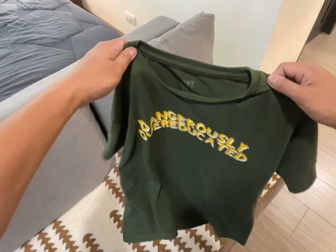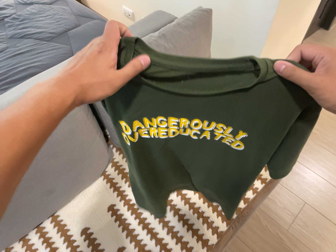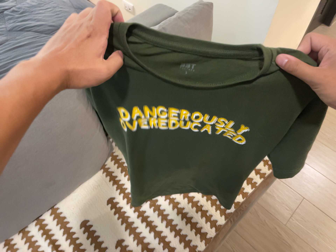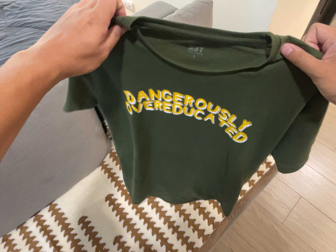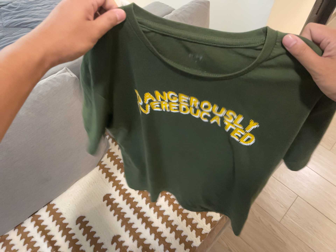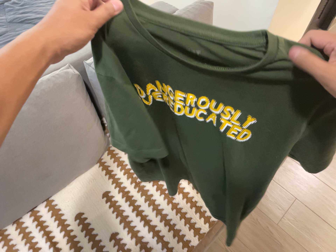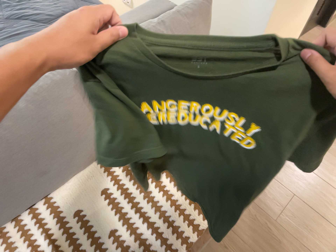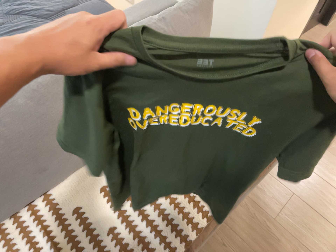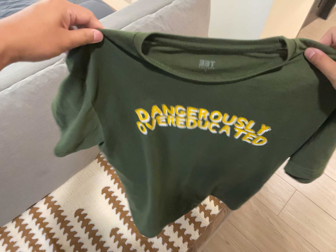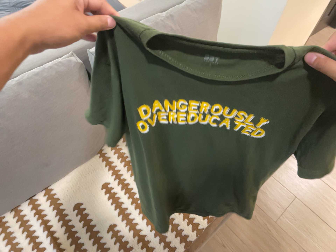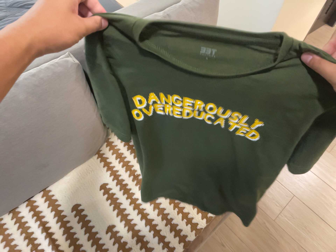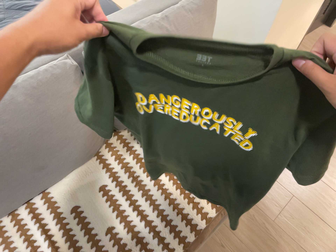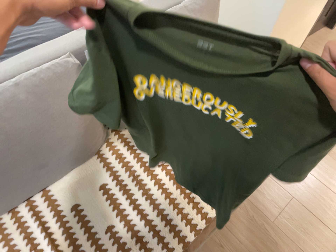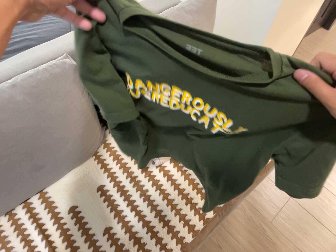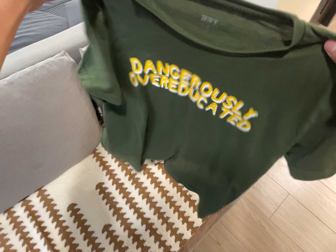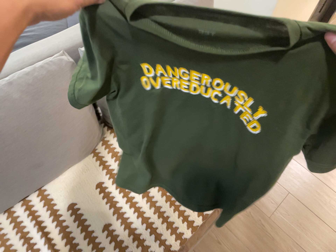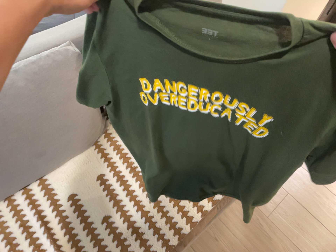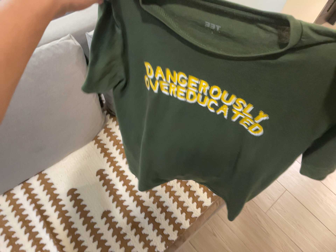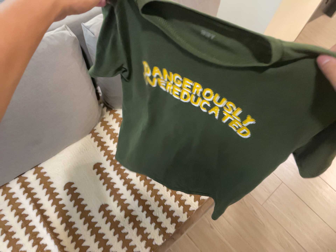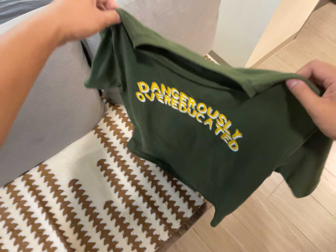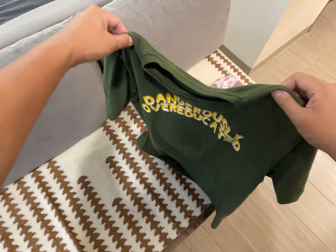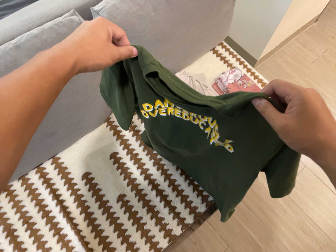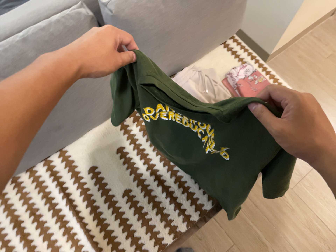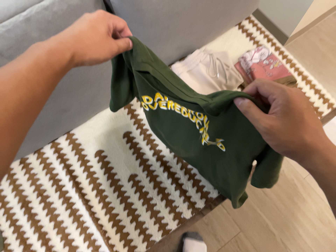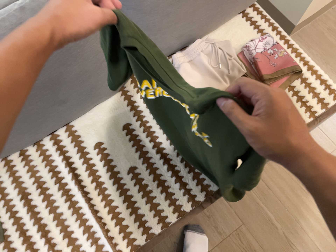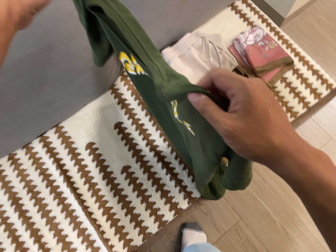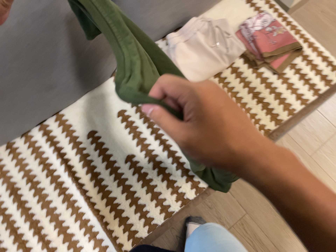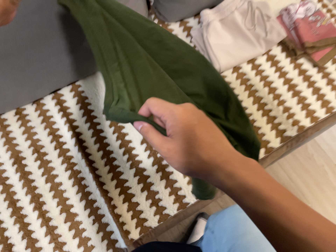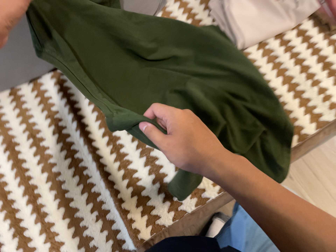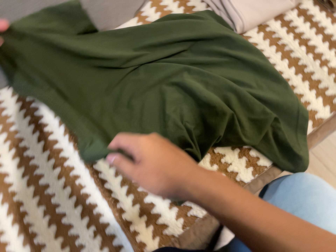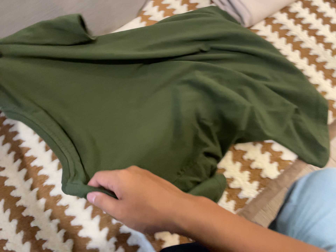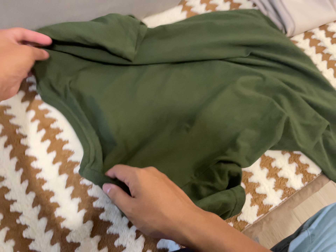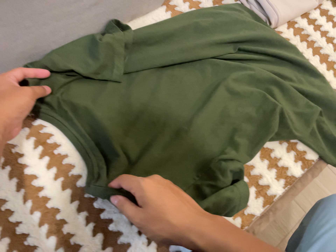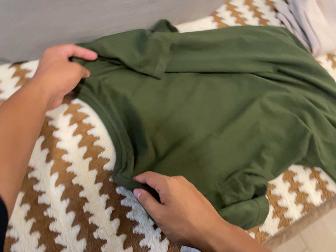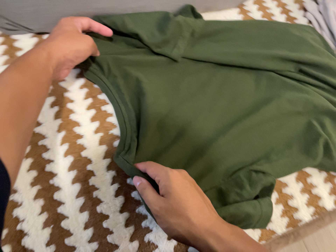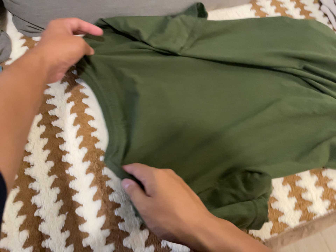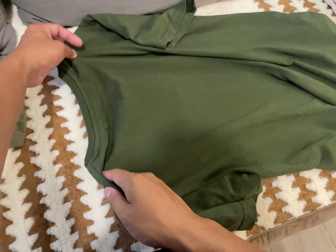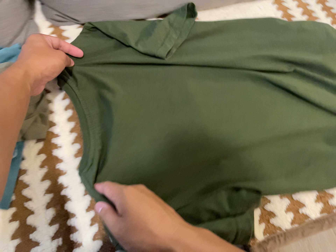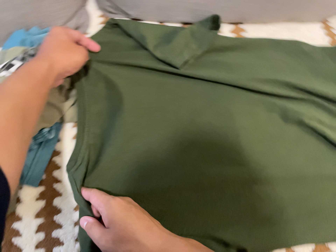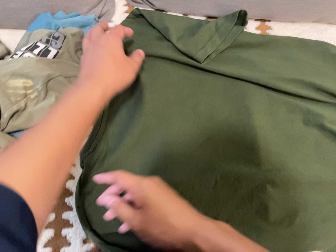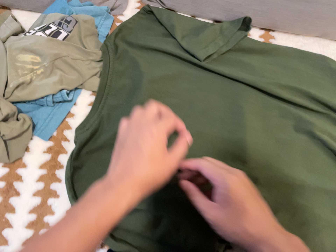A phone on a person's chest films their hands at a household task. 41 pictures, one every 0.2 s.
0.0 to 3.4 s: The camera shifts only a little, or ends up much as it began.
3.4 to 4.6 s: The camera travels forward and toward the top of its view, about 12 cm, so what stands in front looms larger. Its aim tips toward the bottom of its view by about 15 degrees.
4.6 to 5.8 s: The camera travels forward and toward the bottom of its view, about 38 cm, so what stands in front looms larger.
5.8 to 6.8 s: The camera travels to its left, about 24 cm, so close, fixed things drift to the right. It rolls about its line of sight by about 15 degrees, and the scene rotates clockwise.
6.8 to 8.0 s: The camera swings to its left by about 15 degrees, and the scene slides to the right. It travels toward the bottom of its view, about 10 cm. It rolls about its line of sight by about 20 degrees, and the scene rotates clockwise.
The film runs forward here.
